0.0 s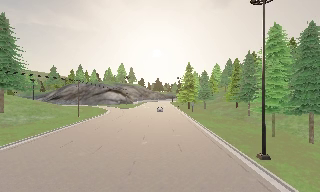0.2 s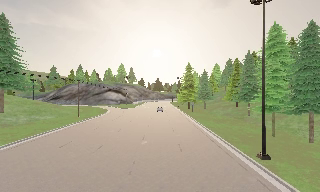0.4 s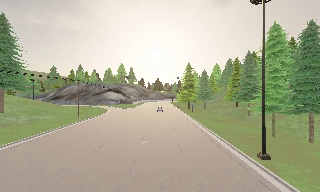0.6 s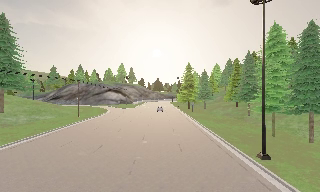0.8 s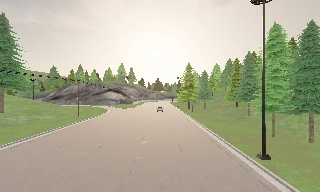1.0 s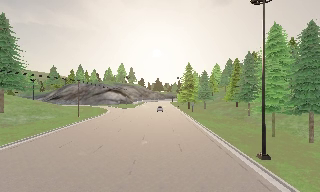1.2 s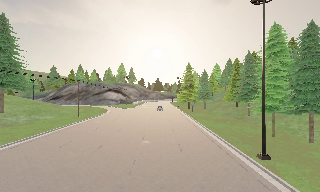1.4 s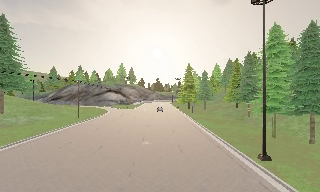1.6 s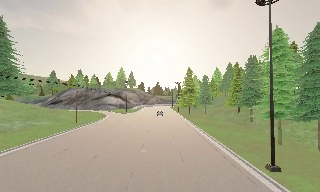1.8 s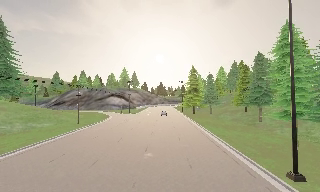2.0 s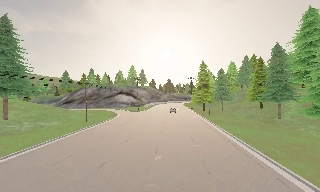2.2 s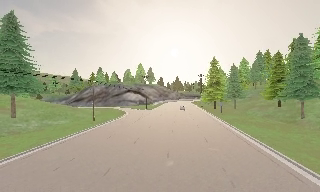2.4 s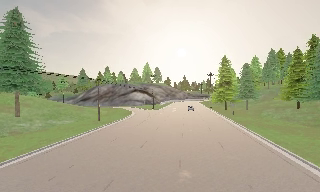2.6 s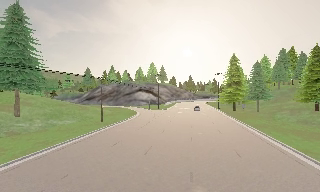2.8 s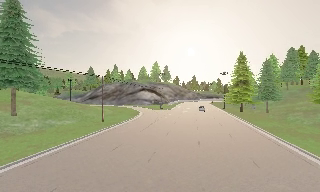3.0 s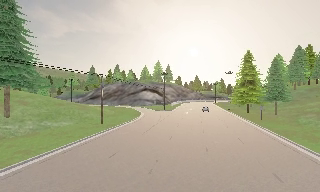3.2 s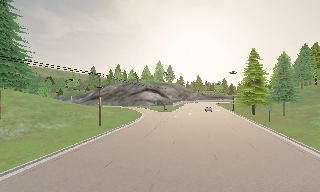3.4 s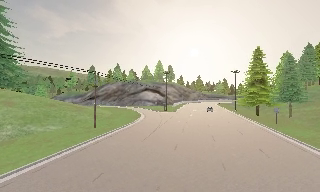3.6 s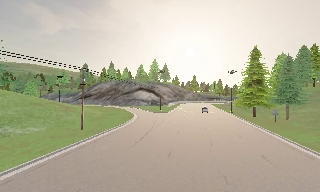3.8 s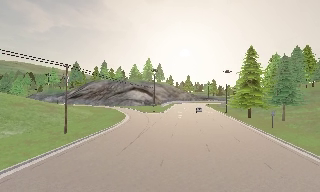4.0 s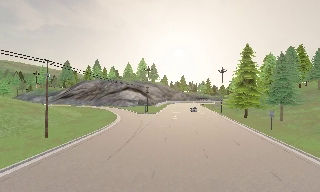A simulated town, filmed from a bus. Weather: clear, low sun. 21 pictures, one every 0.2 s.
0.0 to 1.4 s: The camera keeps its place and its aim.
1.4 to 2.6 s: The scene slides to the right, as the camera pans about 10 degrees to its left. It travels forward, about 8 m, so what stands in front looms larger. It gains speed.
2.6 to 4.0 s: The camera travels forward, about 11 m, so what stands in front looms larger.
The film runs forward here.
